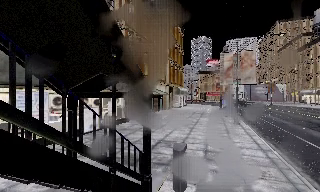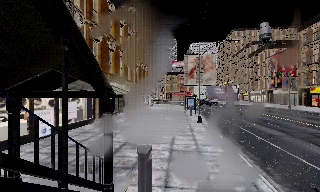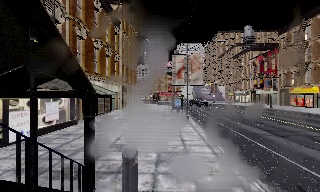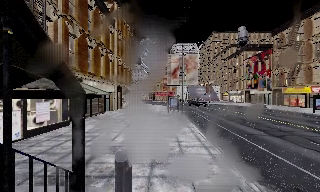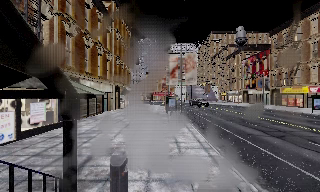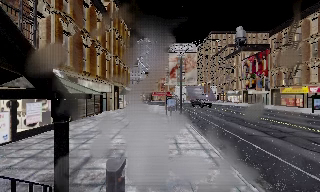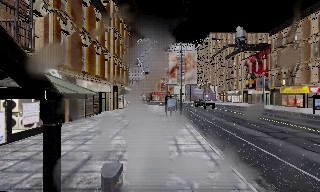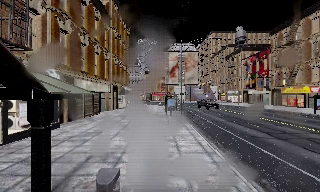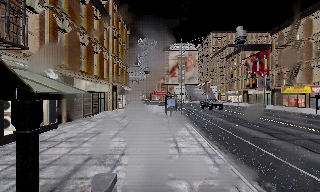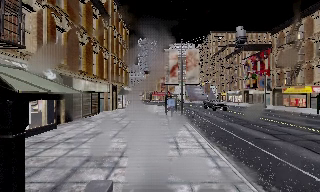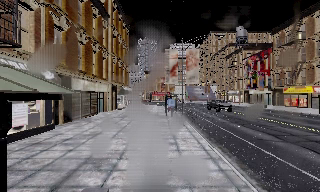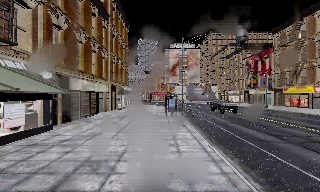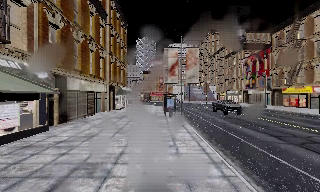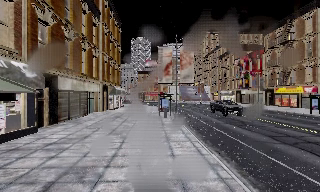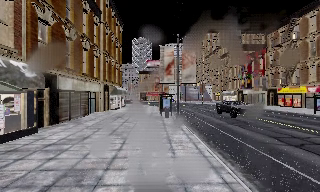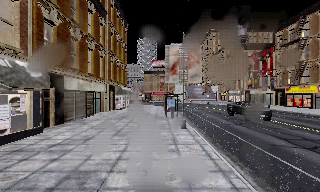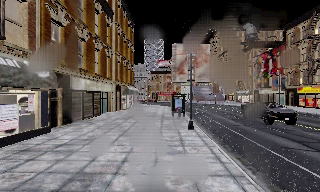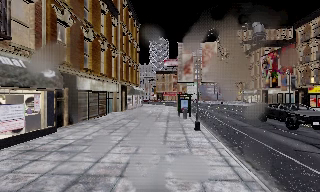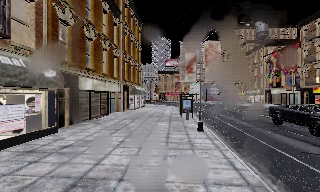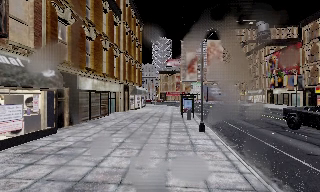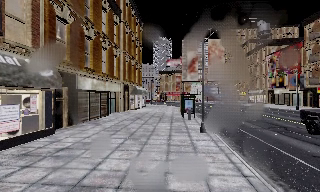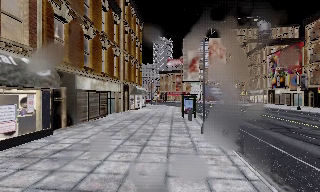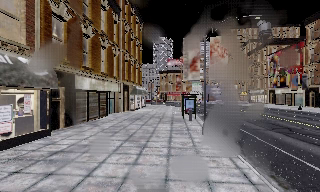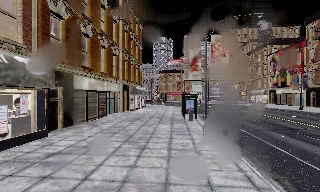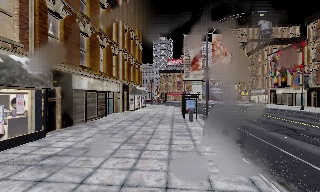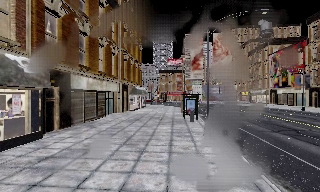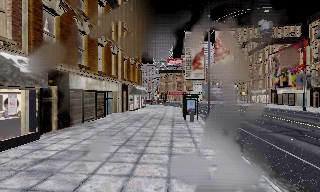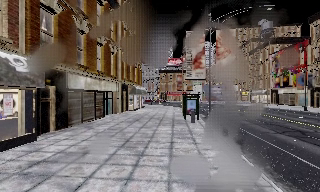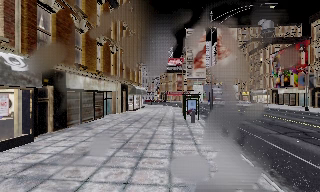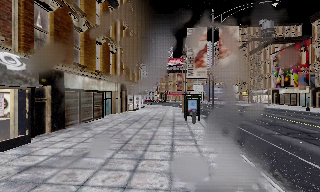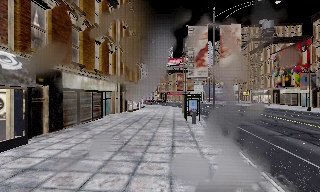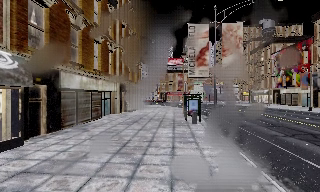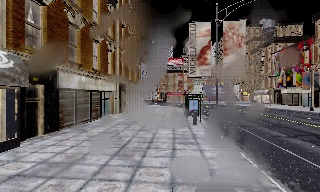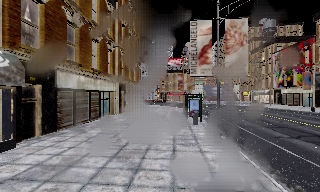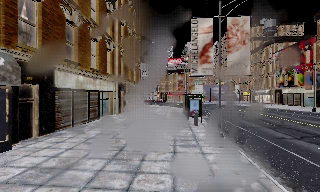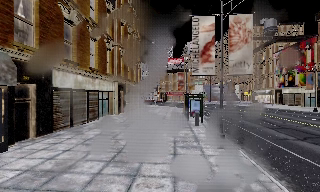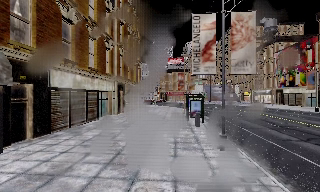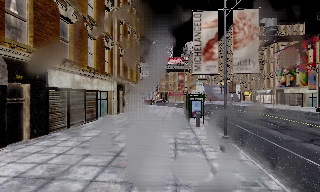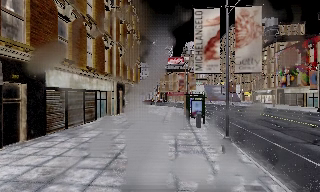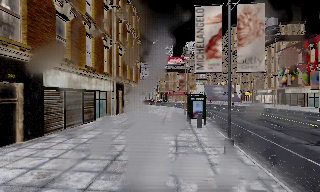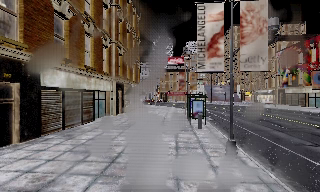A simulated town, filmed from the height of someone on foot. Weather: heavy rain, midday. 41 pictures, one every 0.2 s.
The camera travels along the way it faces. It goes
forward.
0.0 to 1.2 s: The camera pans to its right, which is clockwise from overhead, by about 20 degrees. It travels forward, about 1.5 m, so what stands in front looms larger.
1.2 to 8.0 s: The camera travels forward, about 7 m, so what stands in front looms larger.
The film runs forward here.
